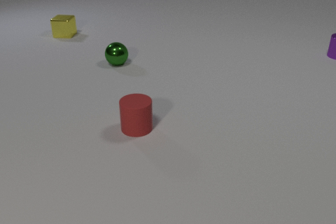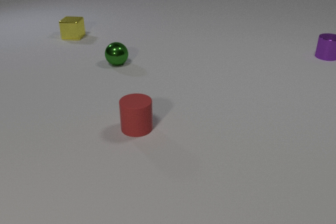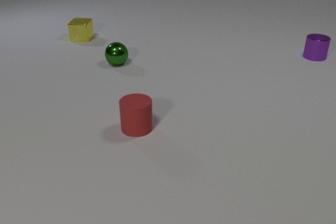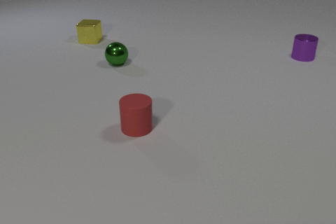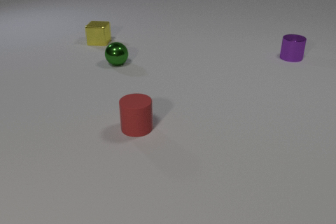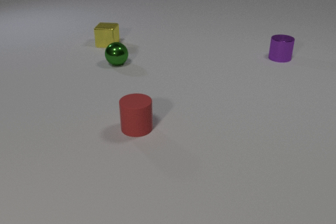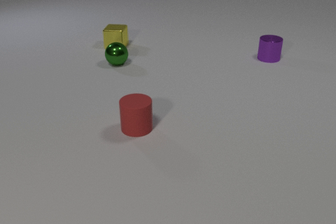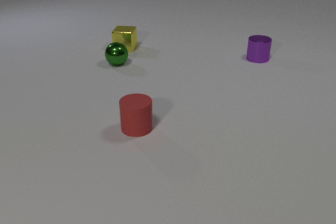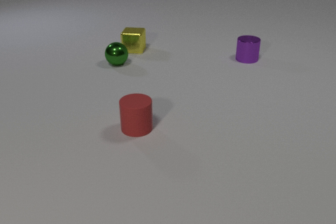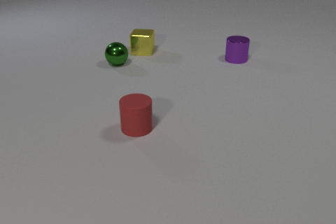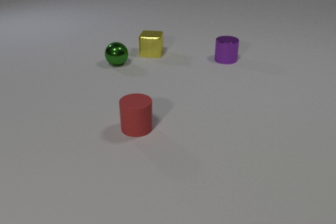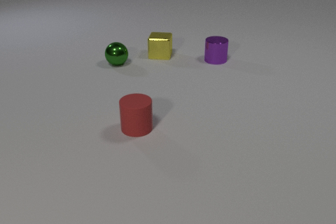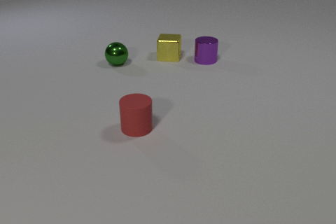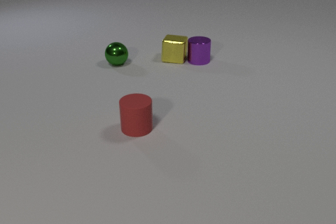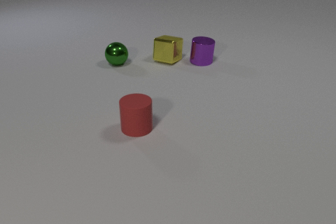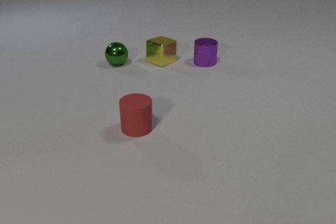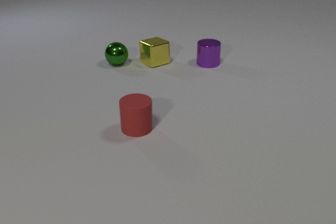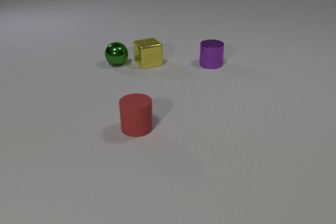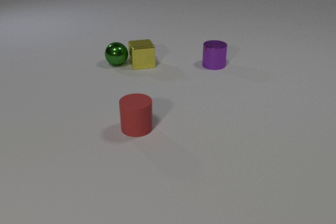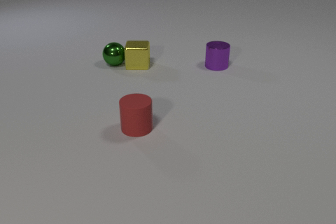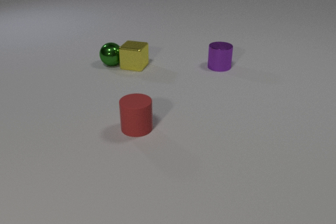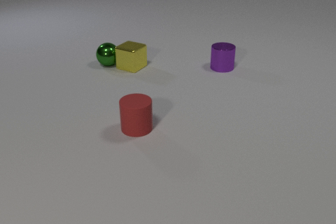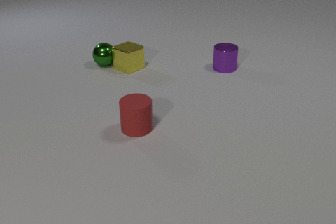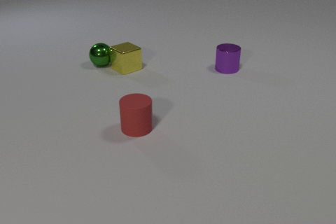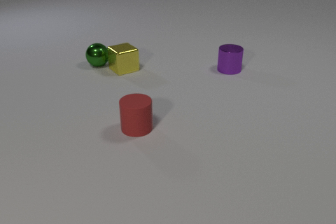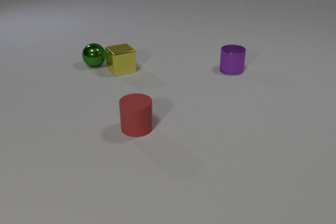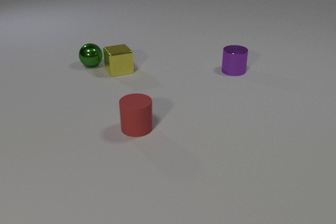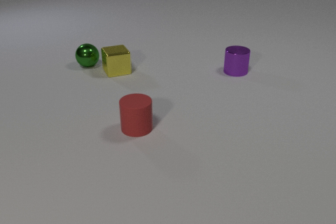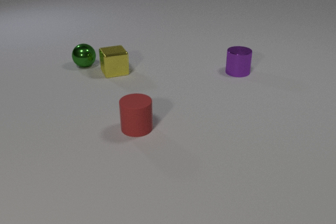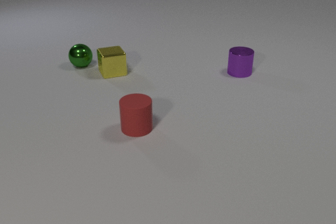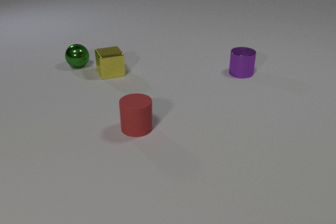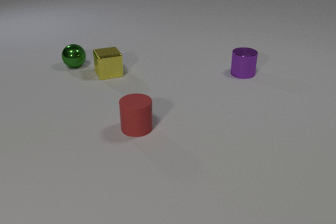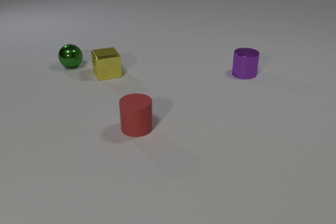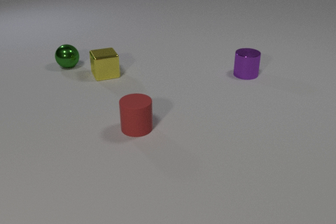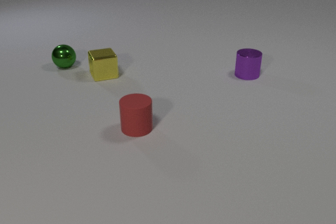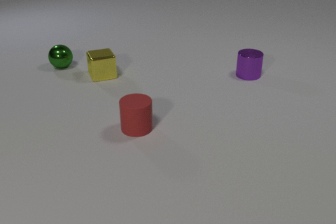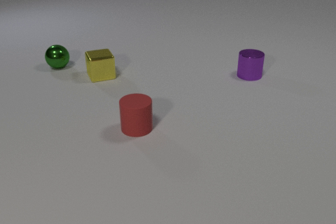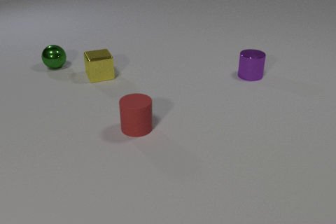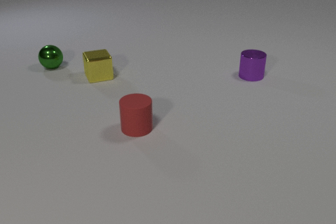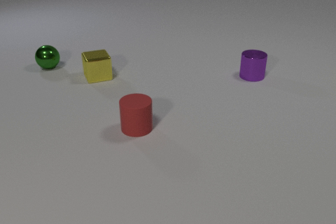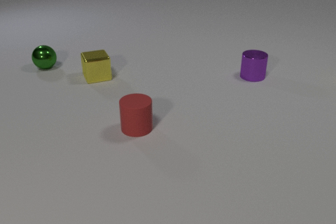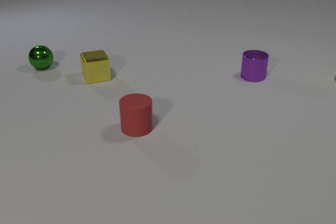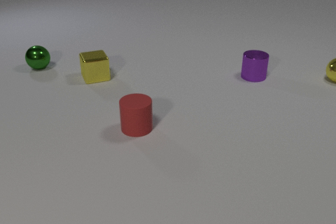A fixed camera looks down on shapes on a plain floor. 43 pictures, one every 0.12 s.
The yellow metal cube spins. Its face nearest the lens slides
to the left.
The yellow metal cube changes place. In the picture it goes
toward the camera.
0.00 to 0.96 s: The yellow metal cube slides to the right and toward the camera. The purple metal cylinder slides to the left and toward the camera.
0.96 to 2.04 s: The yellow metal cube slides toward the camera, spins so that its near face slides to the left, clockwise seen from above. The purple metal cylinder slides to the left and toward the camera. The yellow metal cube and the purple metal cylinder collide.
2.04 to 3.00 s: The yellow metal cube slides to the left and toward the camera, spins so that its near face slides to the left, clockwise seen from above. The purple metal cylinder slides to the right and toward the camera. The green metal sphere rolls to the left. The yellow metal cube and the green metal sphere collide.
3.00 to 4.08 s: The yellow metal cube slides to the left and toward the camera. The purple metal cylinder slides to the right and toward the camera. The green metal sphere rolls to the left.
4.08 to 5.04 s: The yellow metal cube slides to the left. The purple metal cylinder slides to the right. The green metal sphere rolls to the left. The yellow metal sphere comes in at the right edge, rolls to the left.
Are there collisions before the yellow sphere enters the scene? yes.
How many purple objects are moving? 1.
What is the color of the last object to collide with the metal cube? green.
